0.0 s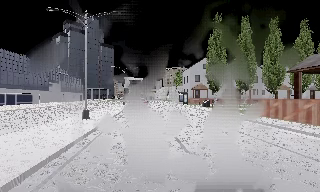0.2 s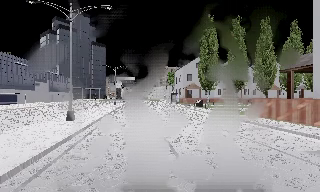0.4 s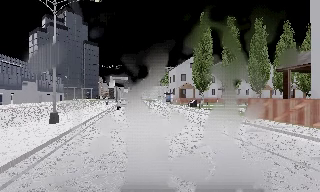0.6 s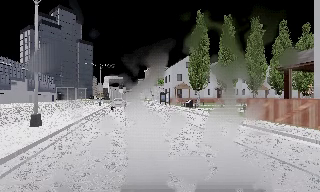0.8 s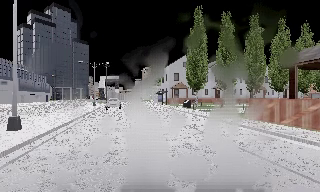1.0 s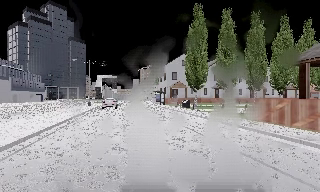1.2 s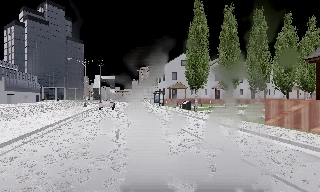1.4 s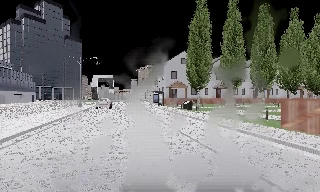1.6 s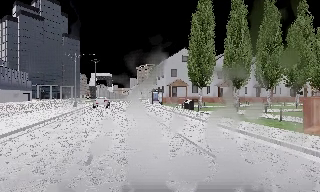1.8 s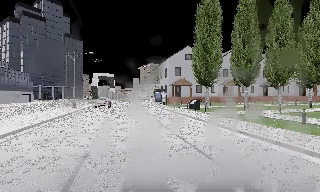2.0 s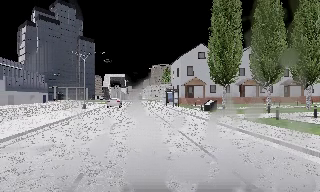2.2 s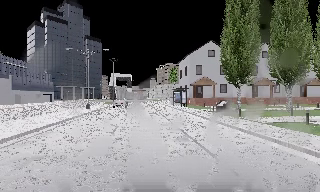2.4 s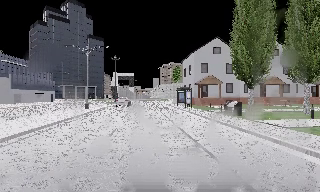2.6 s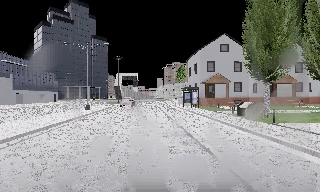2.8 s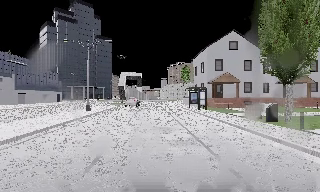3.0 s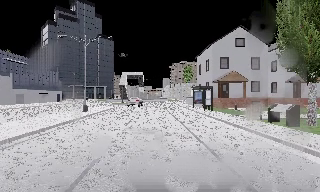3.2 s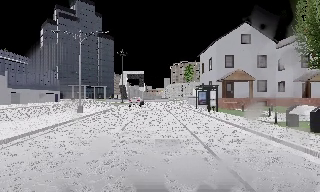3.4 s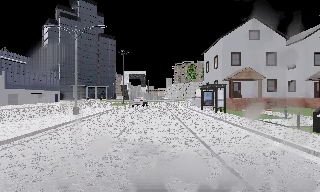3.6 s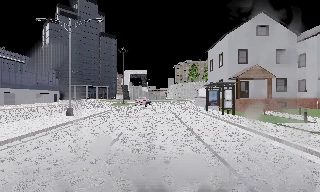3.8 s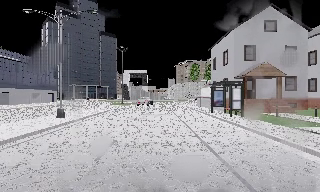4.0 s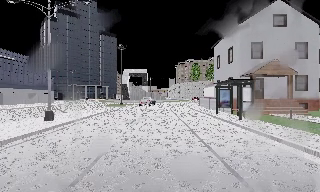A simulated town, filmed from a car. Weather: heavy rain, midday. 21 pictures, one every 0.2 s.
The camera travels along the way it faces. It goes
forward.
0.0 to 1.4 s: The camera travels forward, about 7 m, so what stands in front looms larger. It gains speed.
1.4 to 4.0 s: The camera swings to its left by about 15 degrees, and the scene slides to the right. It travels forward, about 17 m, so what stands in front looms larger.
The film runs forward here.
